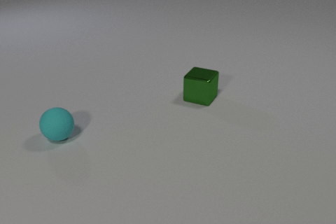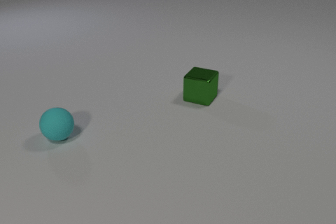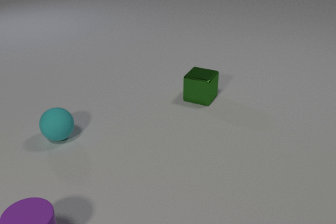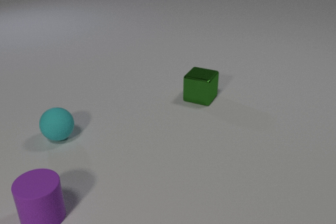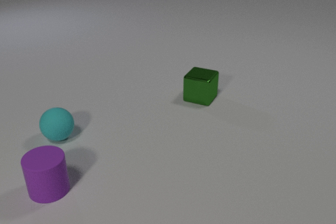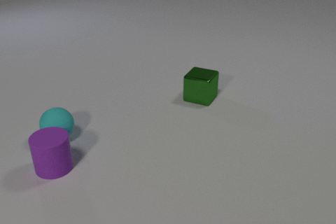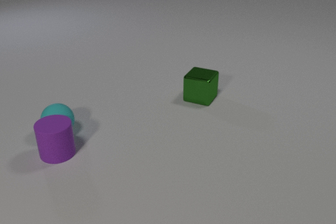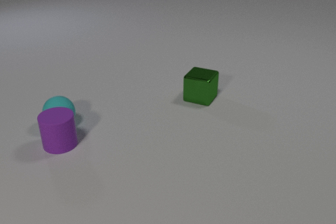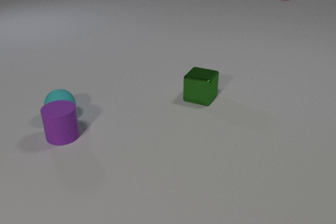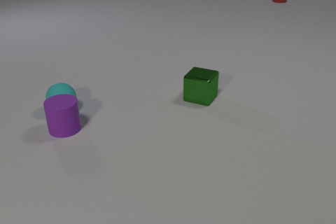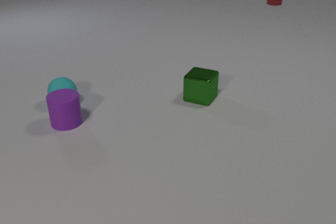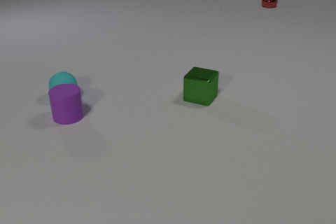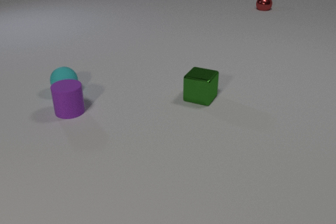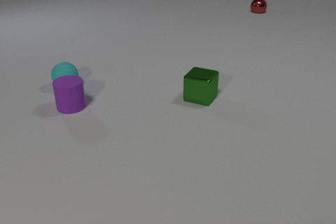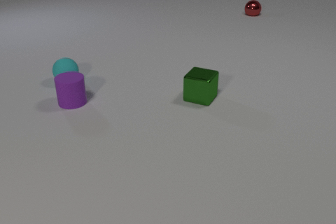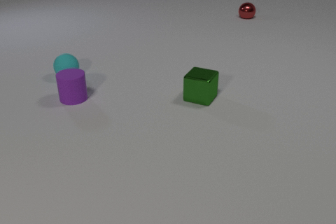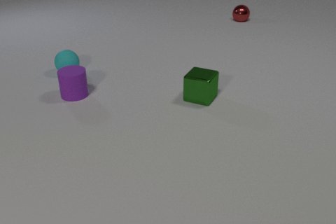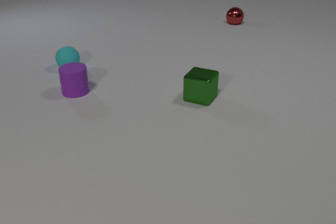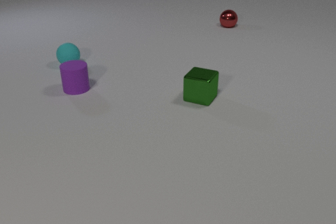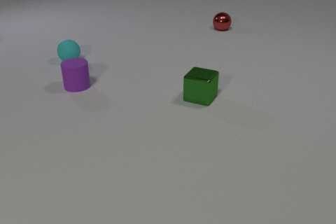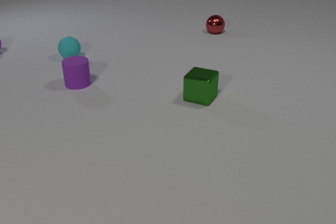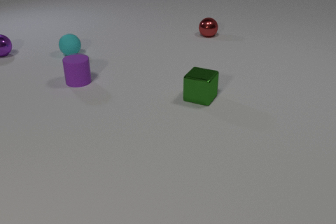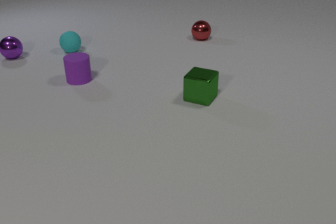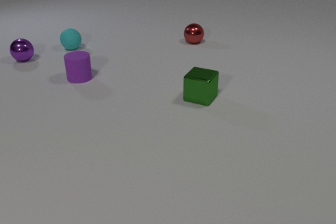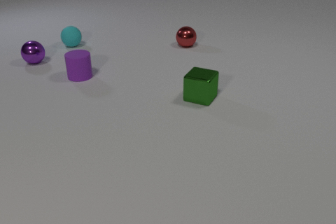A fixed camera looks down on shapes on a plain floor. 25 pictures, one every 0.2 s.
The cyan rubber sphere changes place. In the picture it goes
away from the camera.
The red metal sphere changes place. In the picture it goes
toward the camera.
0.0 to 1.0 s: The purple rubber cylinder comes in at the bottom edge, slides away from the camera.
1.0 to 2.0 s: The purple rubber cylinder slides away from the camera. The cyan rubber sphere rolls away from the camera. The red metal sphere comes in at the top edge, rolls toward the camera and to the left. The purple rubber cylinder and the cyan rubber sphere collide.
2.0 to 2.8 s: The purple rubber cylinder slides away from the camera. The cyan rubber sphere rolls away from the camera. The red metal sphere rolls toward the camera and to the left.
2.8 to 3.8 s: The purple rubber cylinder slides away from the camera. The cyan rubber sphere rolls away from the camera. The red metal sphere rolls toward the camera and to the left.
3.8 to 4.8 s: The purple rubber cylinder slides away from the camera. The cyan rubber sphere rolls away from the camera. The purple metal sphere comes in at the left edge, rolls toward the camera and to the right. The red metal sphere rolls toward the camera and to the left.
What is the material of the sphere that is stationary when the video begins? rubber.
What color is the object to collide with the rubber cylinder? cyan.
Are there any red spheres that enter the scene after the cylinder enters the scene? yes.
